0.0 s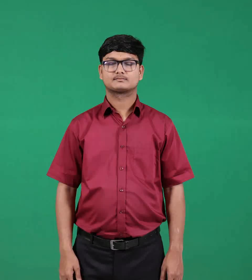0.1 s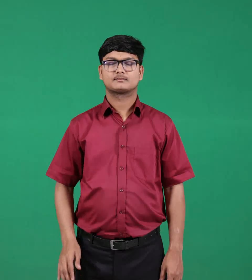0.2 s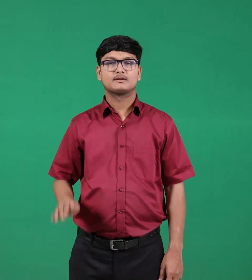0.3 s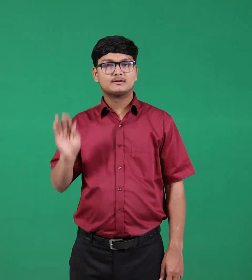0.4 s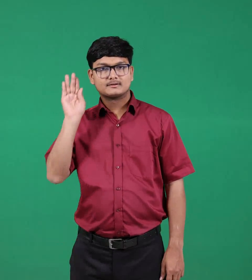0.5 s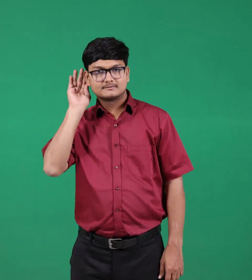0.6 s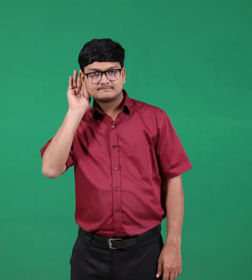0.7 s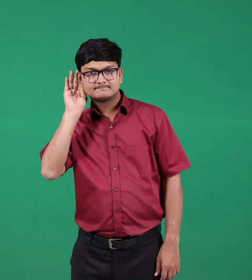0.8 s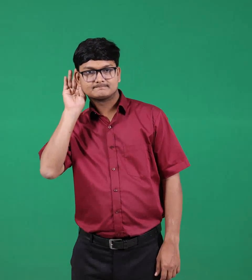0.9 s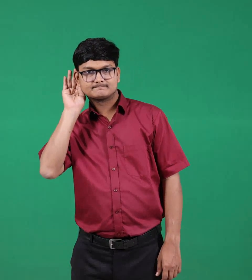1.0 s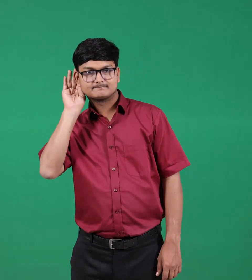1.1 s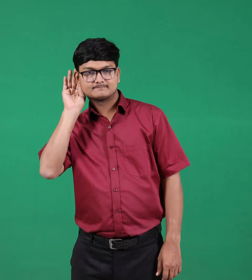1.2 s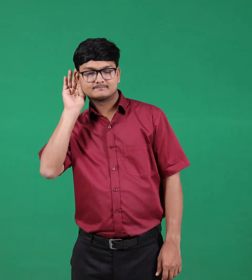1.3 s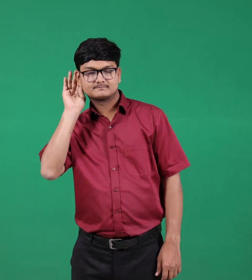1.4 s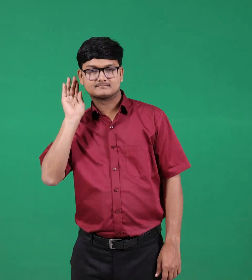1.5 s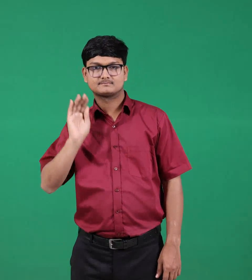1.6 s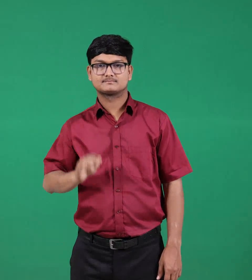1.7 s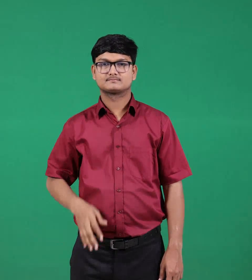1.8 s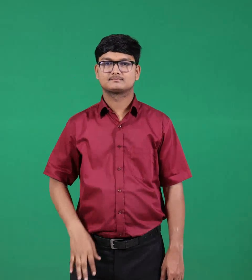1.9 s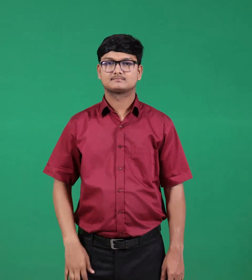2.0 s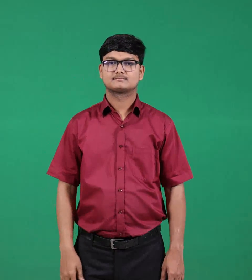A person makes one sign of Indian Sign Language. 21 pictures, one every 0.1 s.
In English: hear
